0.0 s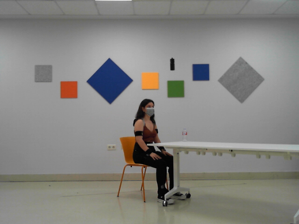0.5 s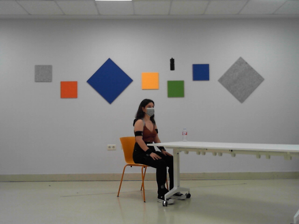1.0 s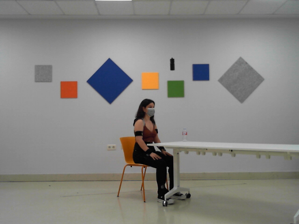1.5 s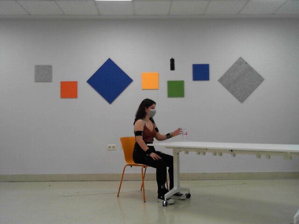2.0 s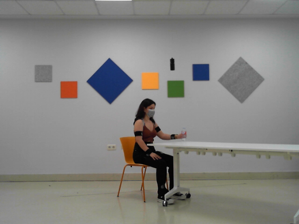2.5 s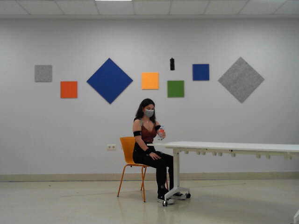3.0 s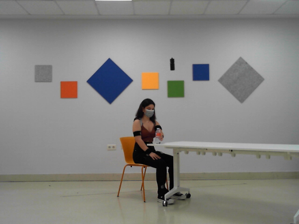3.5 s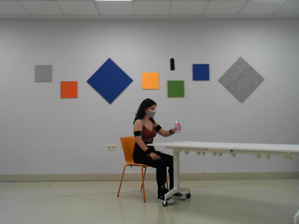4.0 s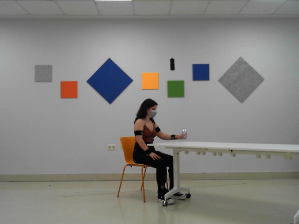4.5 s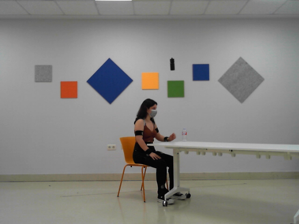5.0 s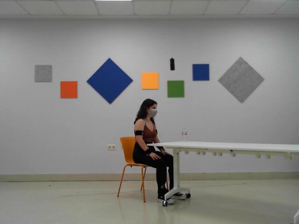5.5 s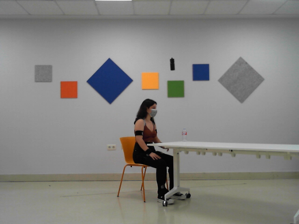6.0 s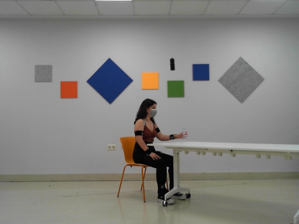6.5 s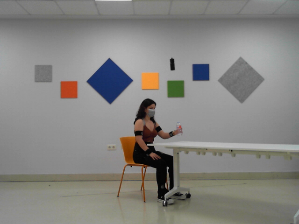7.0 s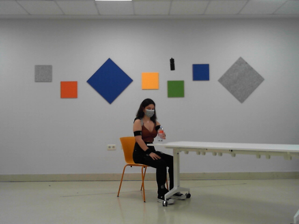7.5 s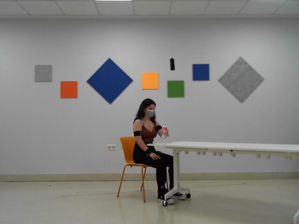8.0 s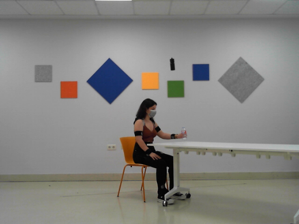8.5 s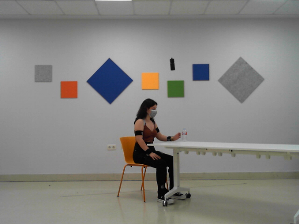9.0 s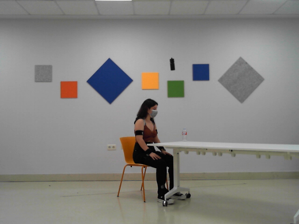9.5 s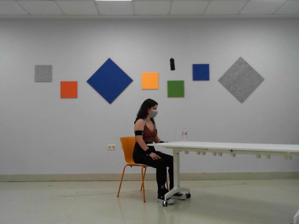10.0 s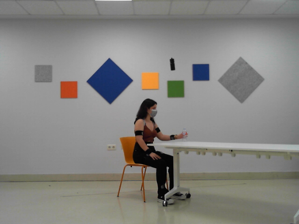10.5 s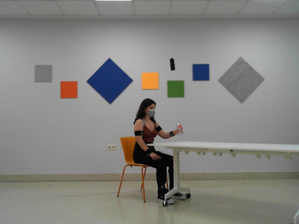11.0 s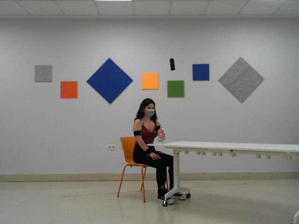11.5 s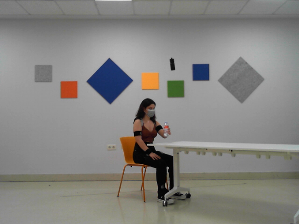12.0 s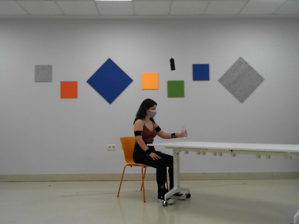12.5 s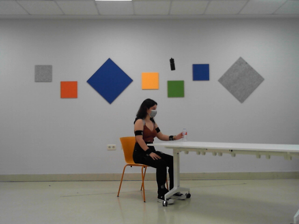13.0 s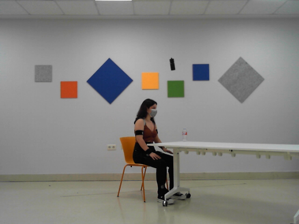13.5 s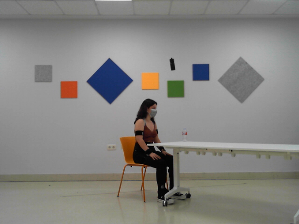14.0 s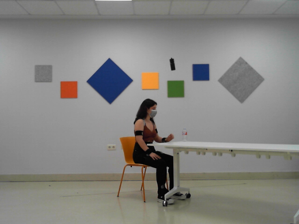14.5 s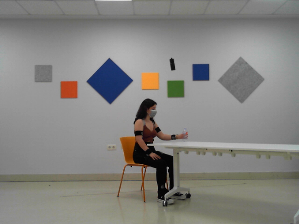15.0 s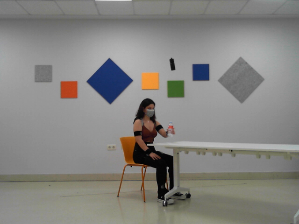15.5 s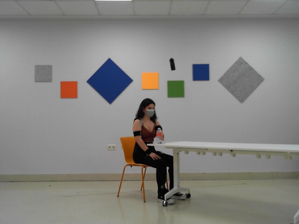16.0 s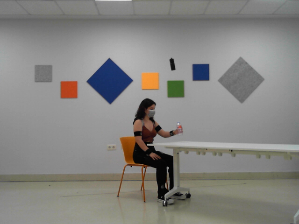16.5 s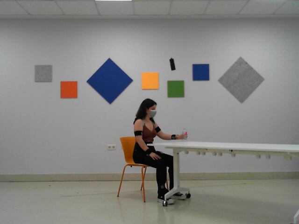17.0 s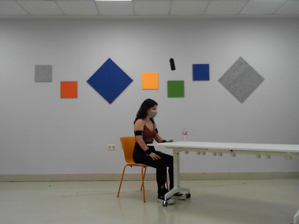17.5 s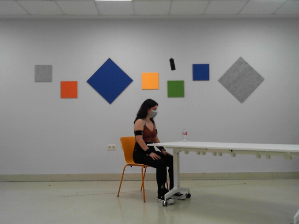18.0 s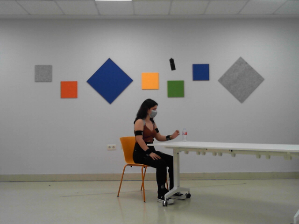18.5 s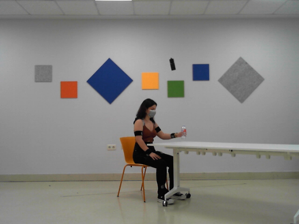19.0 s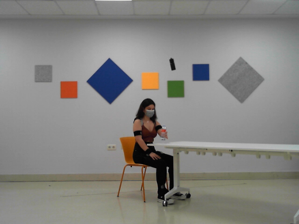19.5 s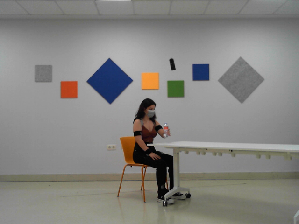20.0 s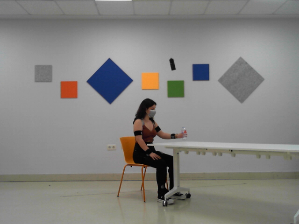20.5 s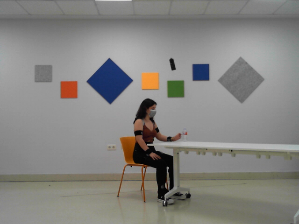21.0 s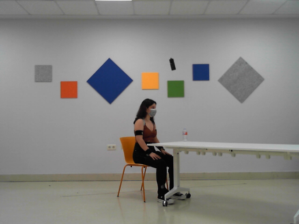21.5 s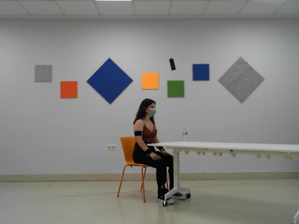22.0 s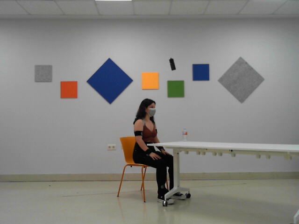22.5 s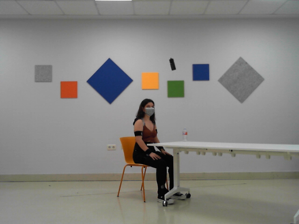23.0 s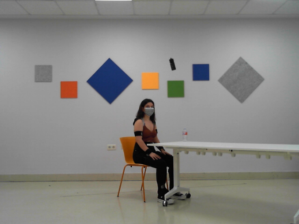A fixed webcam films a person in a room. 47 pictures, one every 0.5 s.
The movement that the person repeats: Move a bottle from side to side, left hand.
